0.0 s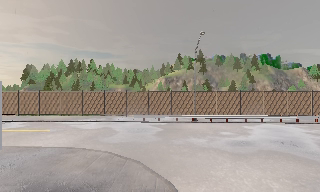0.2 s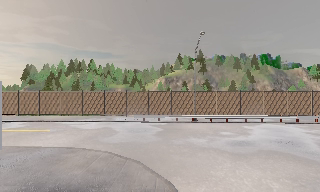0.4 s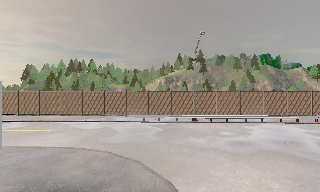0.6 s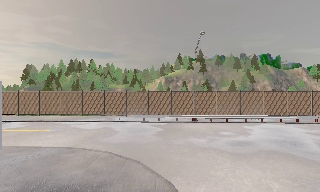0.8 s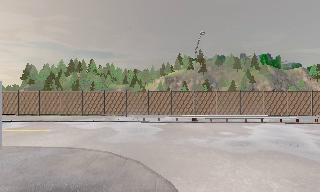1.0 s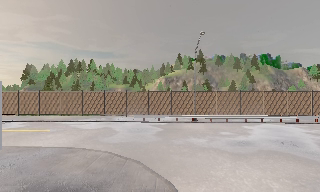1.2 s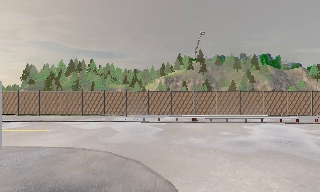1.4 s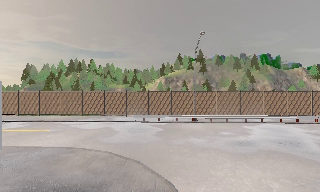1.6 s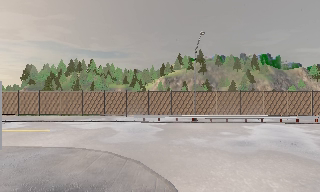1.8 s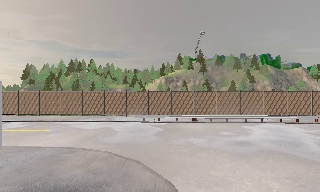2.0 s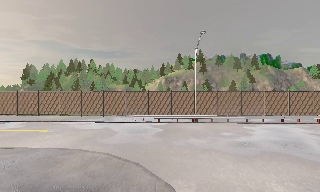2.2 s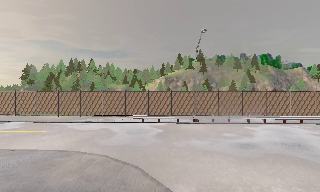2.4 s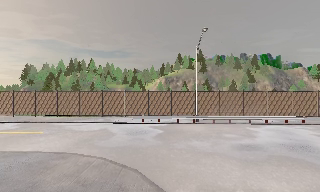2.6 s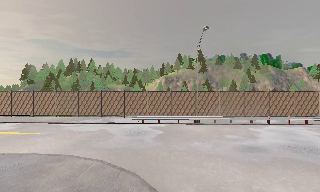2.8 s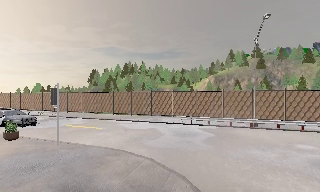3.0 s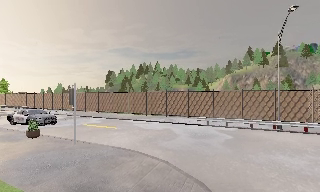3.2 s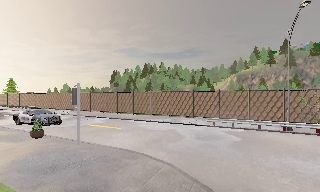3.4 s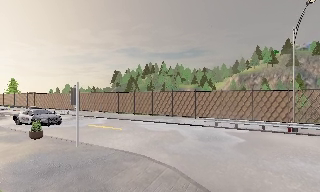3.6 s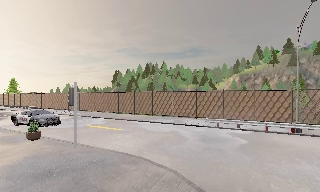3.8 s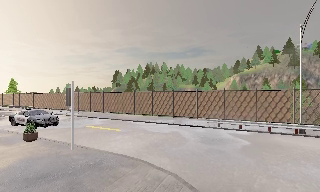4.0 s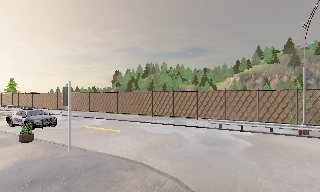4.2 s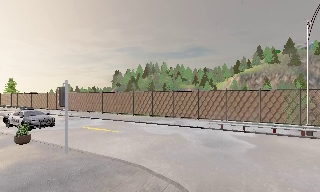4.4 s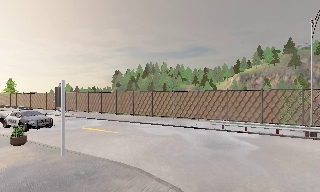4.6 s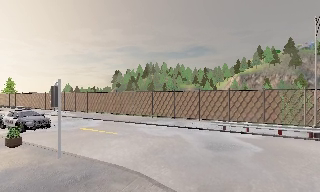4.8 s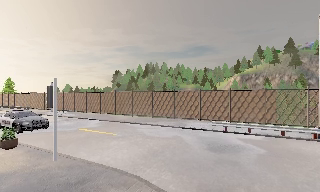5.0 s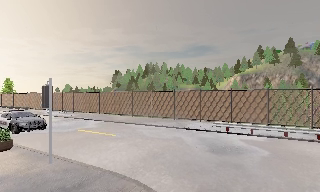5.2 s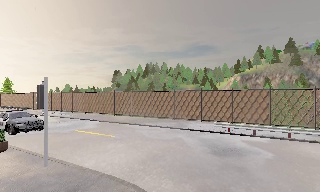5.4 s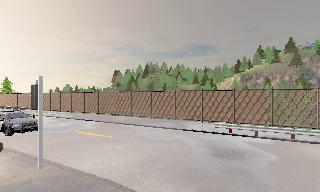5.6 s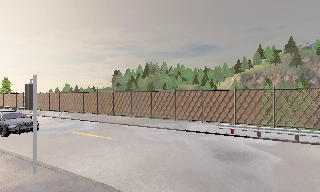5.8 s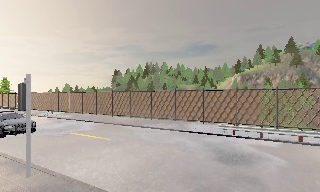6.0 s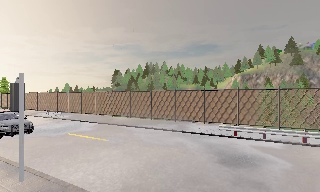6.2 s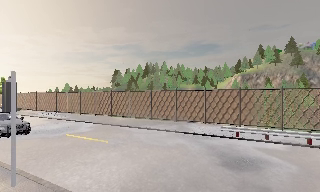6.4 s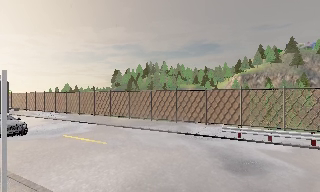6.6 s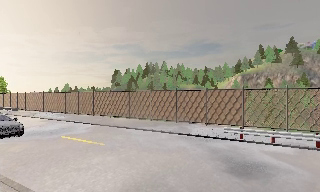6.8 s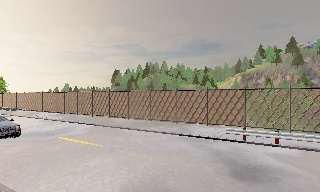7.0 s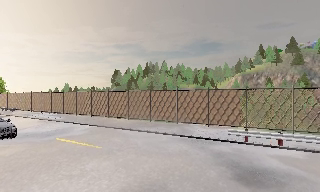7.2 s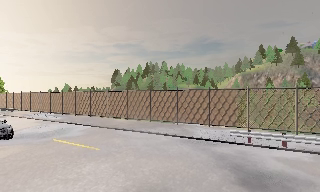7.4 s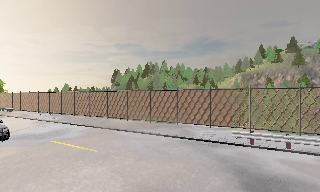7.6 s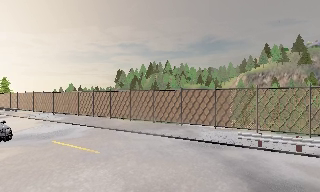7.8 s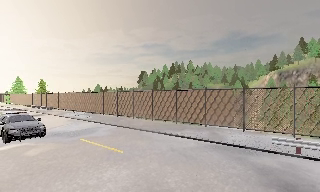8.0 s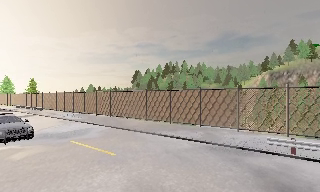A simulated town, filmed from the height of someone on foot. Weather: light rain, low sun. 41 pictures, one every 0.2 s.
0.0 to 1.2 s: The camera keeps its place and its aim.
1.2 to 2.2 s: The camera shifts only a little, or ends up much as it began.
2.2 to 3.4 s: The scene slides to the right, as the camera pans about 25 degrees to its left. It travels forward, about 1.5 m, so what stands in front looms larger.
3.4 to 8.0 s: The camera travels forward, about 6 m, so what stands in front looms larger.
The film runs forward here.
